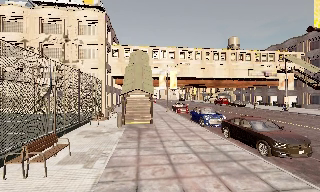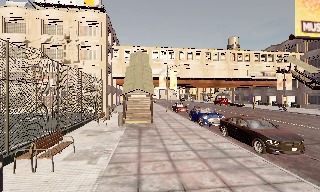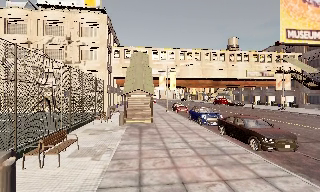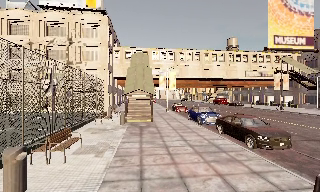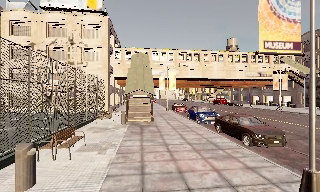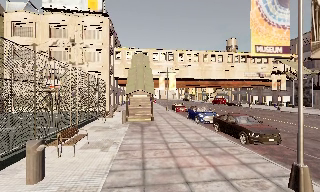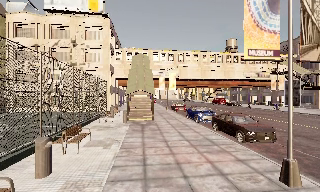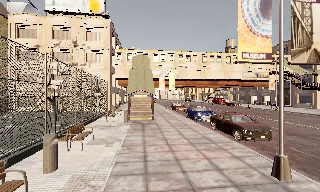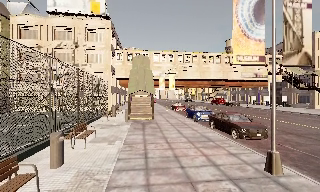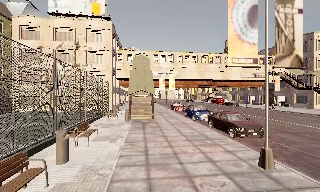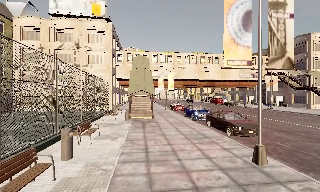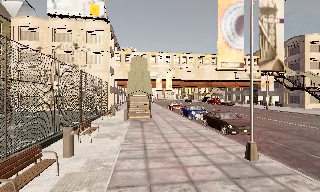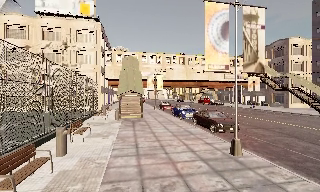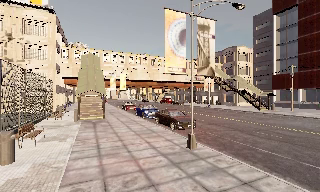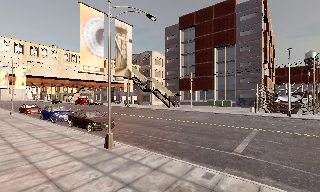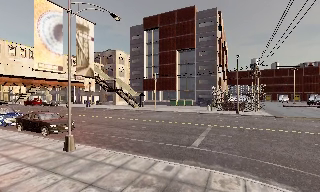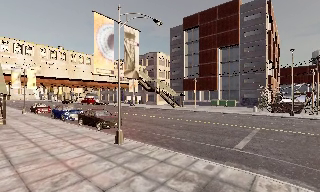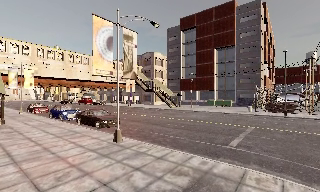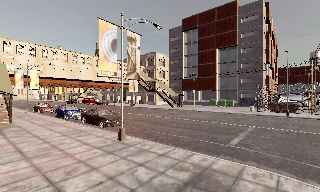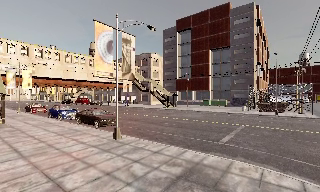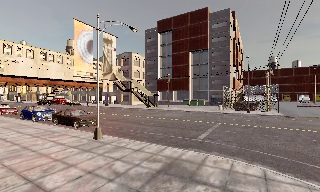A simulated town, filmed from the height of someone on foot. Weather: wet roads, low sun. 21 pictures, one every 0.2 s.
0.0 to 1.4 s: The camera travels backward, about 2.5 m, so what stands in front gets smaller.
1.4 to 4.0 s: The camera swings to its right by about 55 degrees, and the scene slides to the left. It travels backward, about 4.5 m.
The film runs backward here.
